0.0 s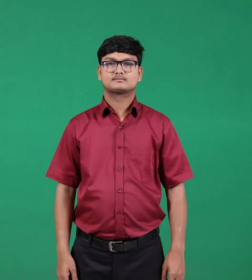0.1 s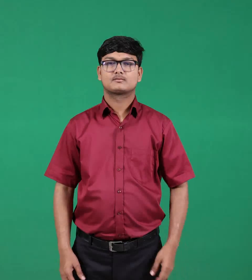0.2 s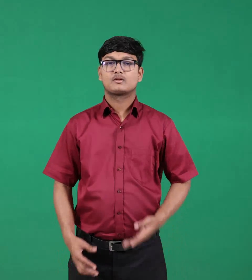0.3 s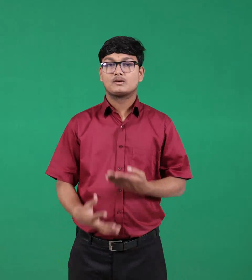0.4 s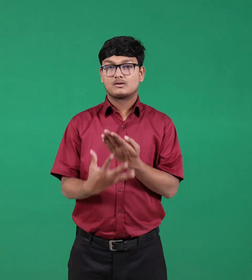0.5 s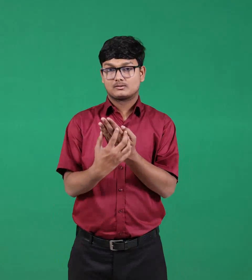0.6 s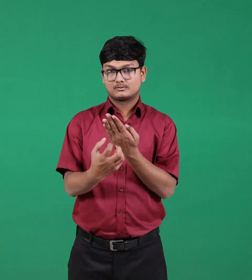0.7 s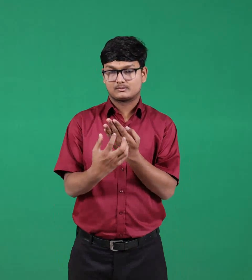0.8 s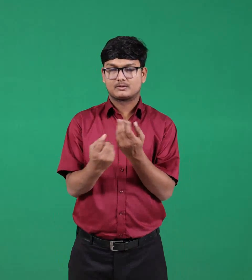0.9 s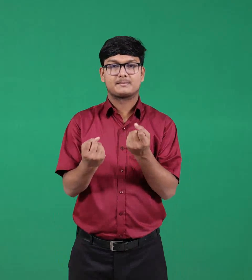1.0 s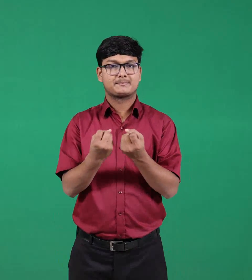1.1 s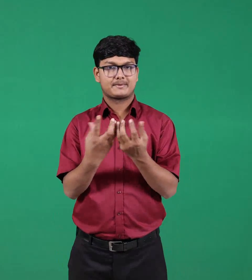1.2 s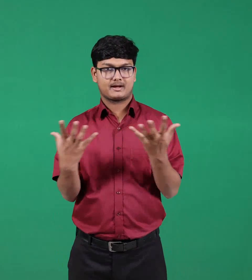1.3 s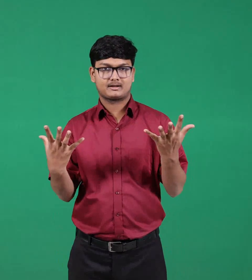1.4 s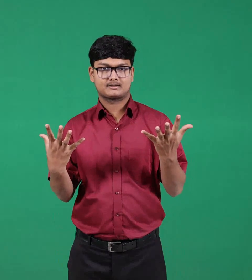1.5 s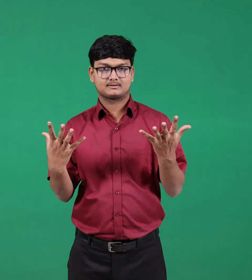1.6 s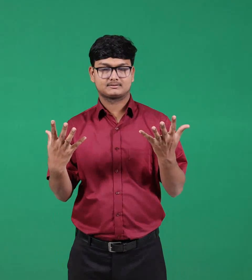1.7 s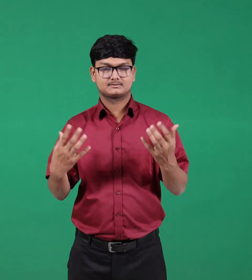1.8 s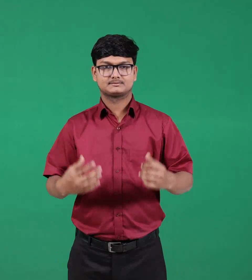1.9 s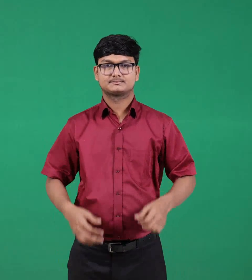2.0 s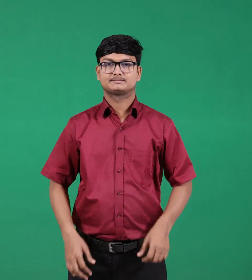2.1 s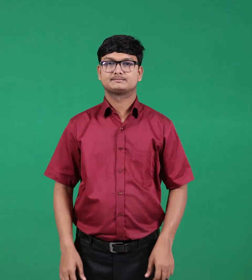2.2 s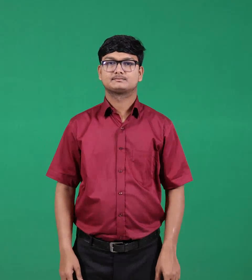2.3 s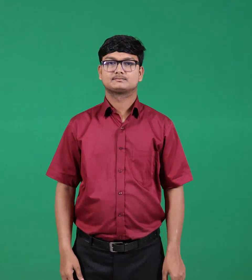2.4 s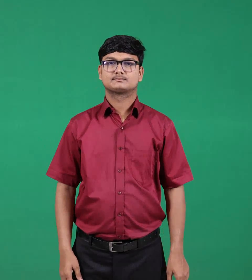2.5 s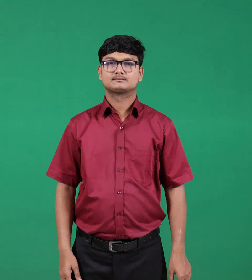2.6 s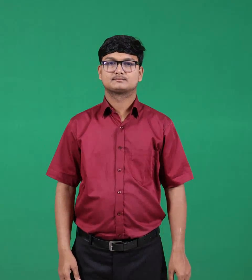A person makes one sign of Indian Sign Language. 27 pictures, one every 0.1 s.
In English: copies
